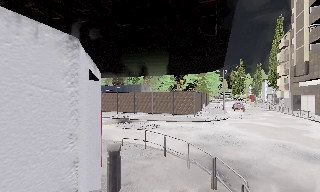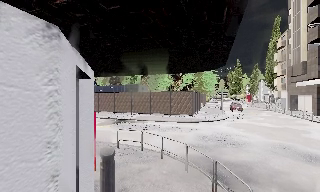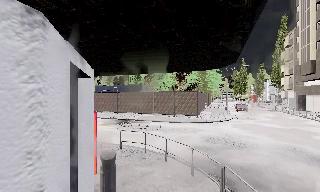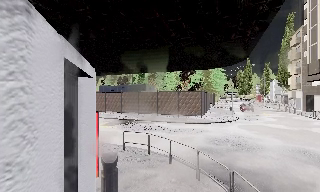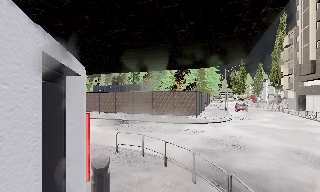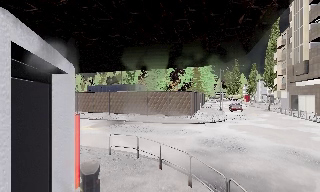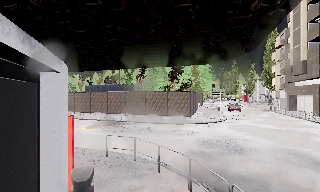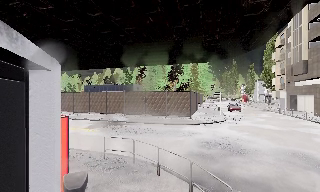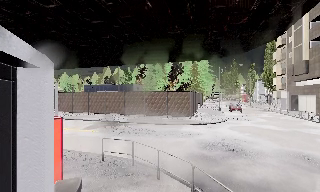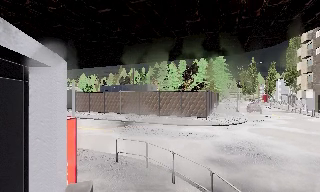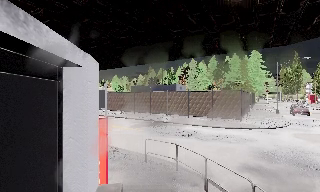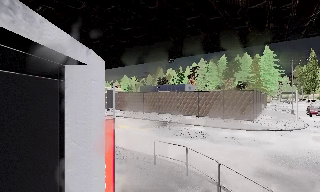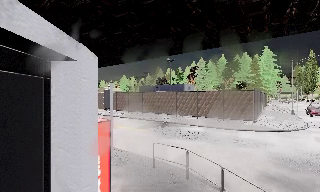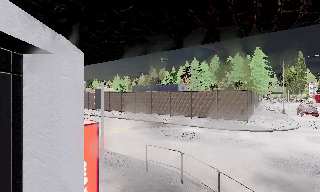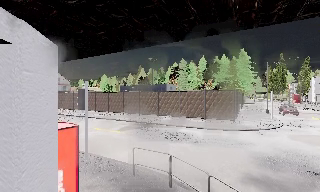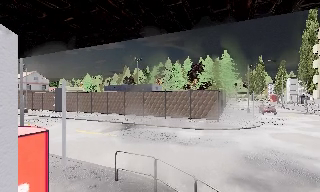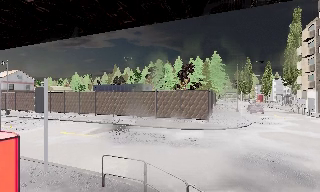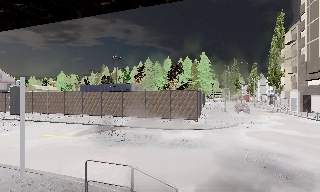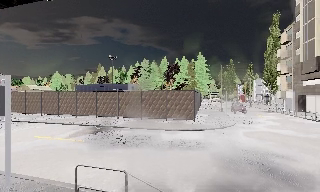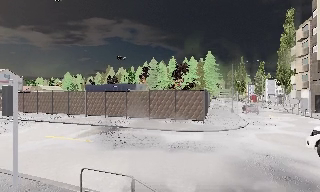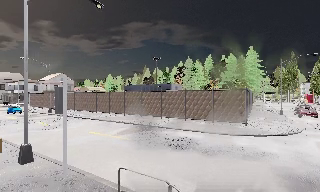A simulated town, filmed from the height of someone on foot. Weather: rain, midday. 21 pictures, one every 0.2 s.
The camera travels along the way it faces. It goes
forward.
0.0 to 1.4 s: The camera travels forward, about 1.5 m, so what stands in front looms larger.
1.4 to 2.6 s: The camera swings to its left by about 15 degrees, and the scene slides to the right. It travels forward, about 1.5 m, so what stands in front looms larger.
2.6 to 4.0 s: The camera travels forward, about 1.5 m, so what stands in front looms larger.
The film runs forward here.
